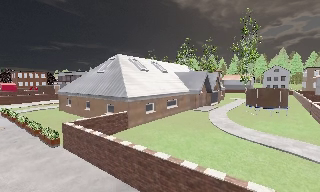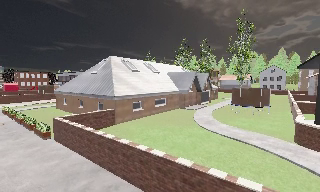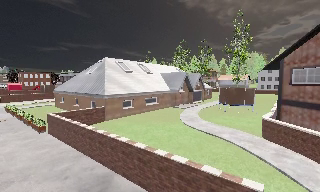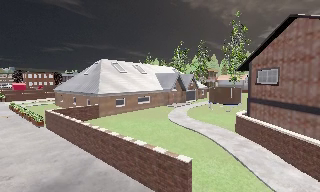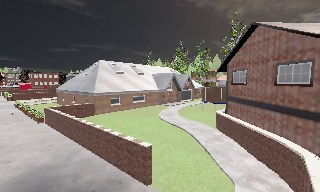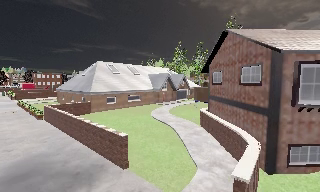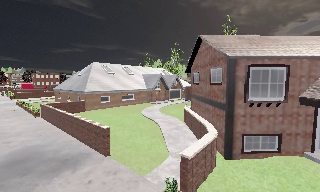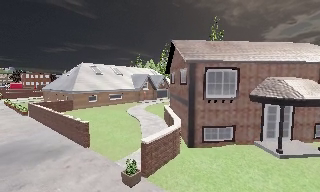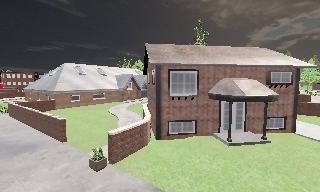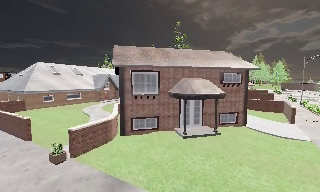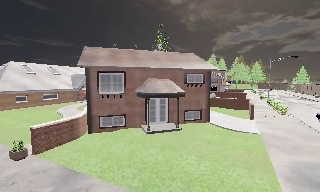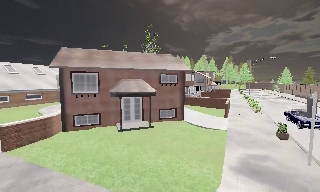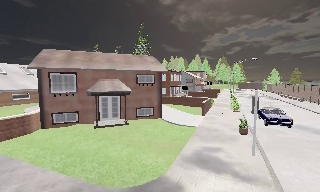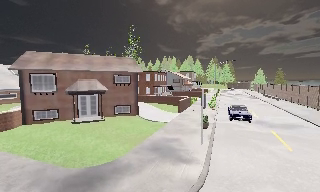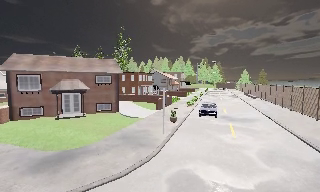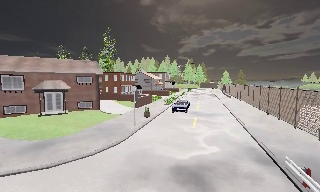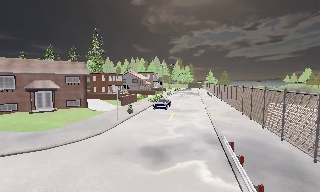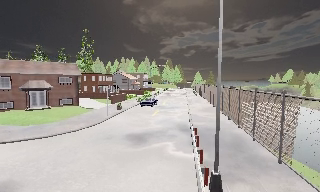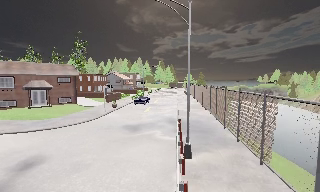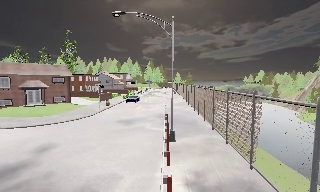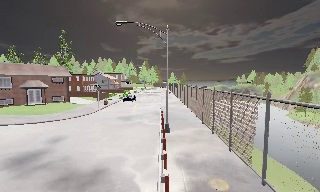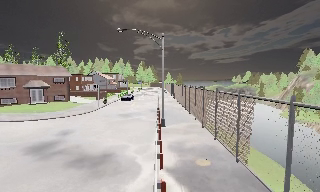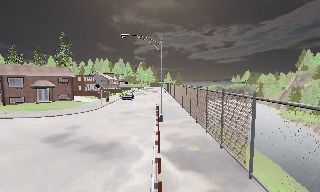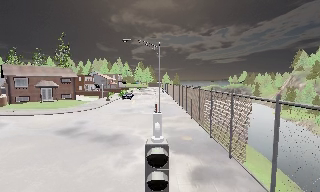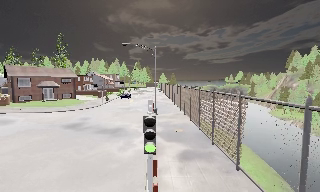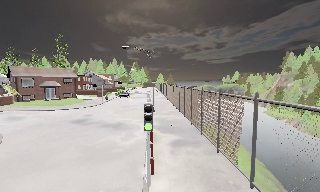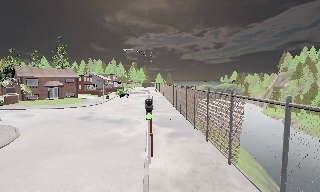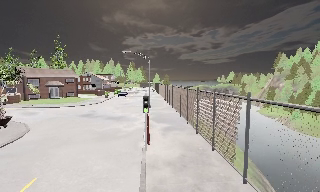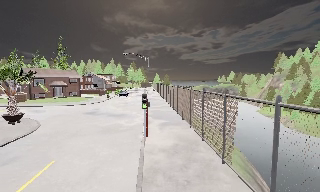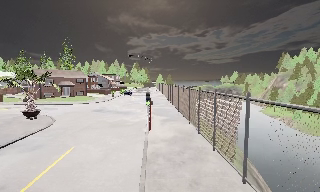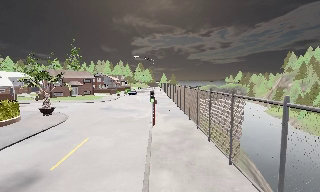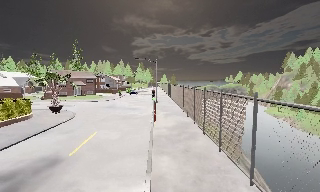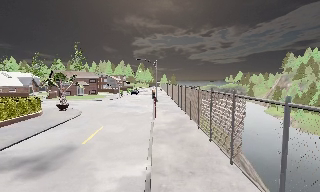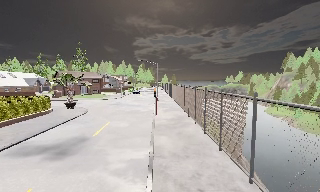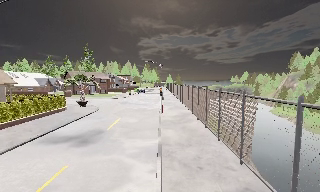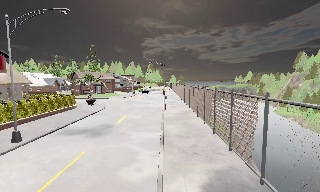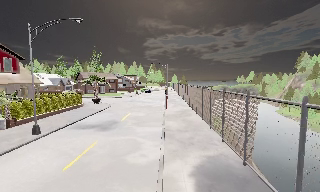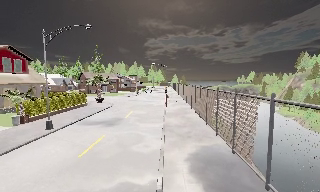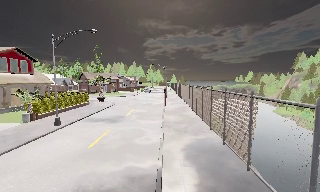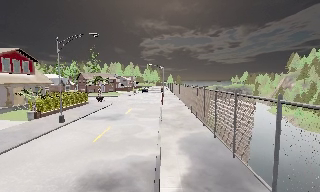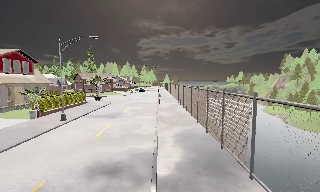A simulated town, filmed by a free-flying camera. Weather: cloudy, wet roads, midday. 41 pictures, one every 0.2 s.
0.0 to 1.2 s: The camera travels to its right and backward, about 10 m, so close, fixed things drift to the left.
1.2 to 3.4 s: The camera swings to its right by about 35 degrees, and the scene slides to the left. It travels to its right and backward, about 20 m, so close, fixed things drift to the left.
3.4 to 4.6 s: The camera pans to its right, which is clockwise from overhead, by about 10 degrees. It travels backward, about 11 m, so what stands in front gets smaller.
4.6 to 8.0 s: The camera travels backward, about 25 m, so what stands in front gets smaller.
The film runs backward here.
